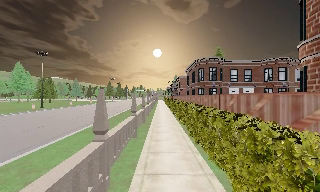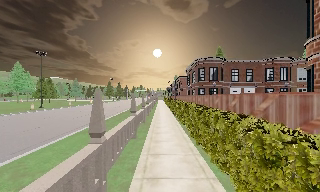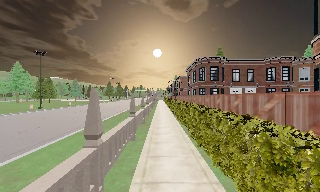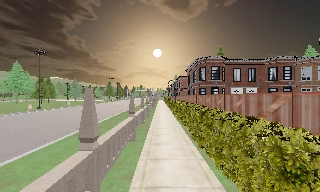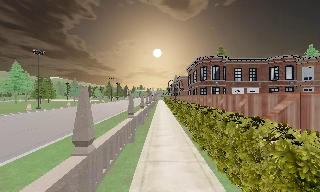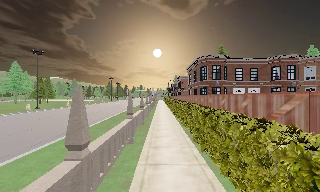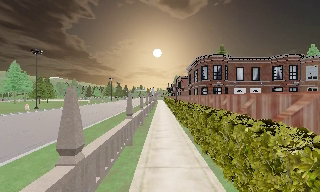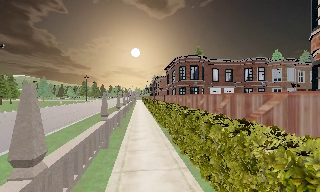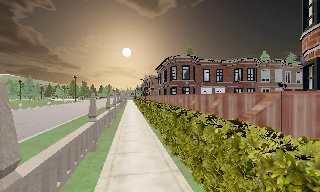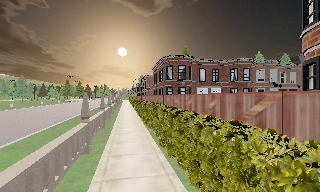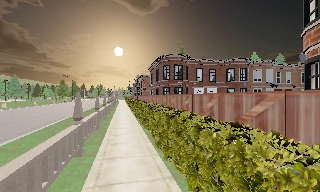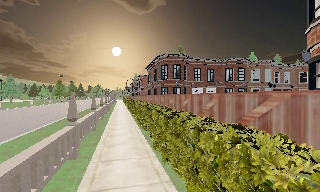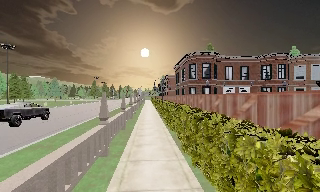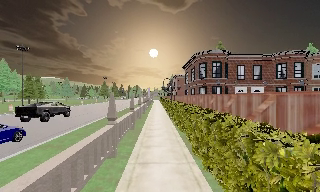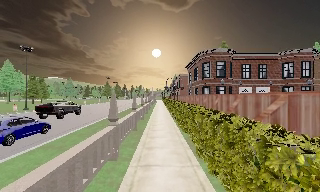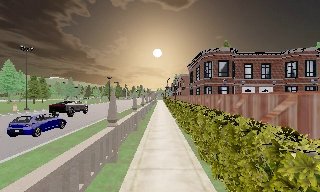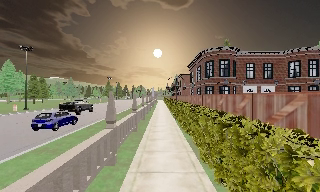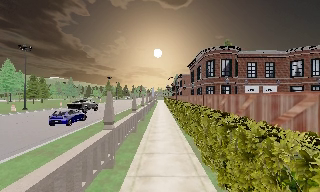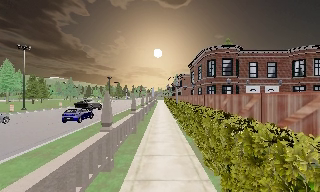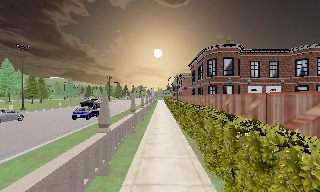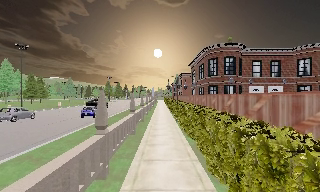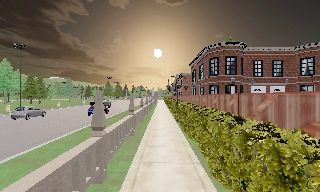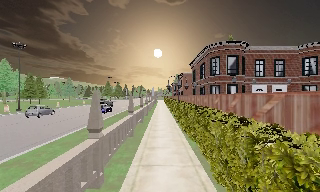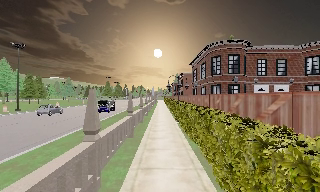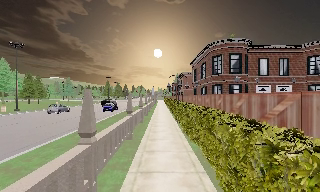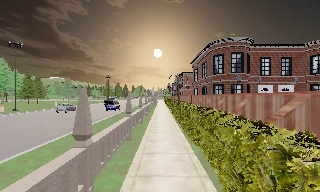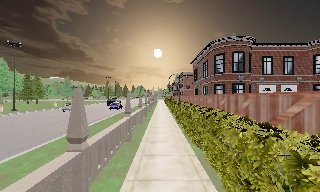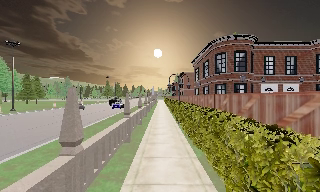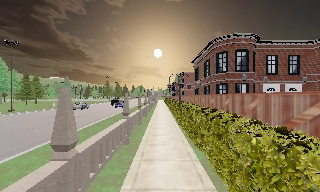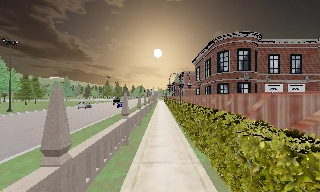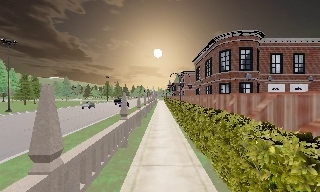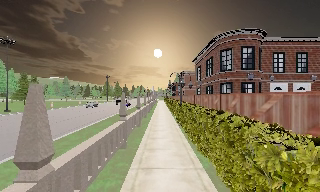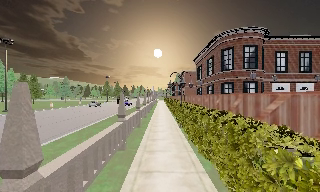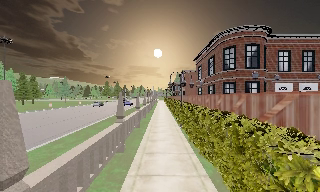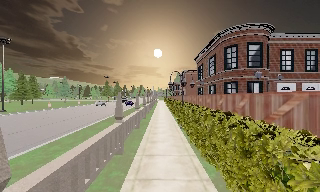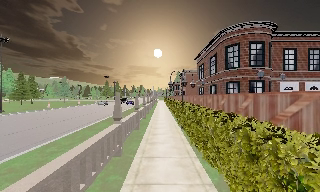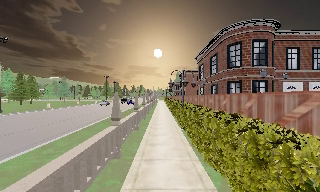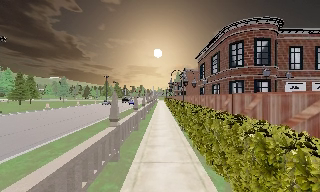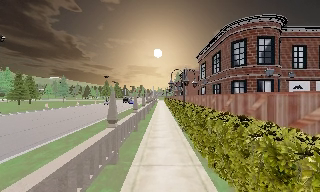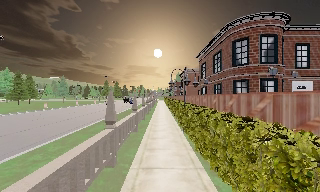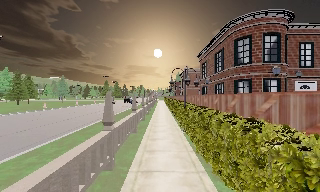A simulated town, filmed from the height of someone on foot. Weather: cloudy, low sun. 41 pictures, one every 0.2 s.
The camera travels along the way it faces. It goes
forward.
0.0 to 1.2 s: The camera travels forward, about 1.5 m, so what stands in front looms larger.
1.2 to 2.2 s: The camera swings to its right by about 15 degrees, and the scene slides to the left. It travels forward, about 1 m, so what stands in front looms larger.
2.2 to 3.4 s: The camera swings to its left by about 15 degrees, and the scene slides to the right. It travels forward, about 1.5 m, so what stands in front looms larger.
3.4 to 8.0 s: The camera travels forward, about 6 m, so what stands in front looms larger.
The film runs forward here.
